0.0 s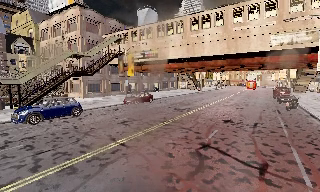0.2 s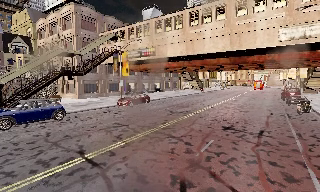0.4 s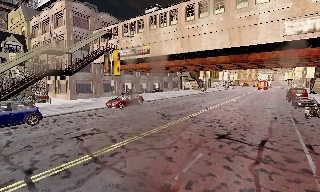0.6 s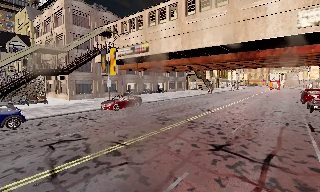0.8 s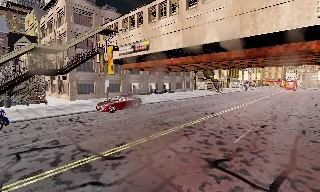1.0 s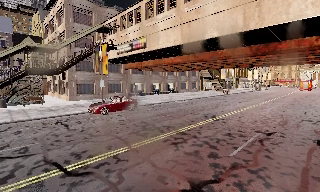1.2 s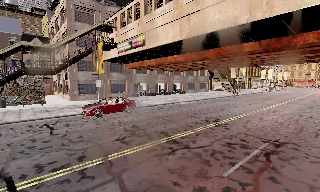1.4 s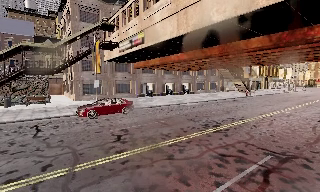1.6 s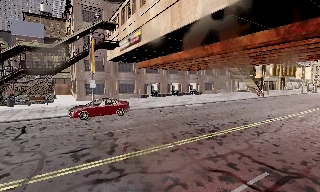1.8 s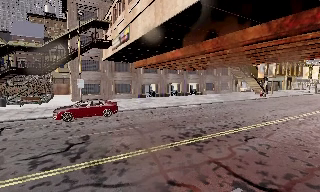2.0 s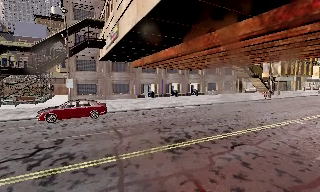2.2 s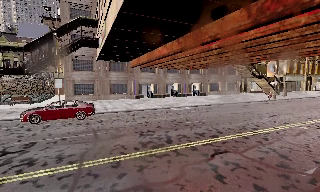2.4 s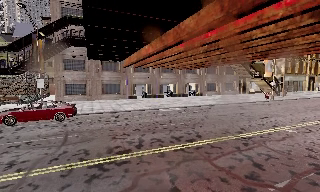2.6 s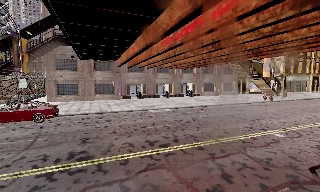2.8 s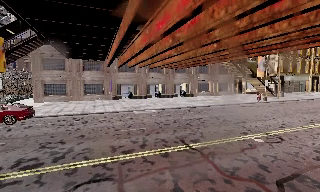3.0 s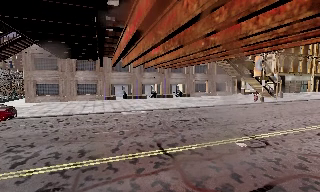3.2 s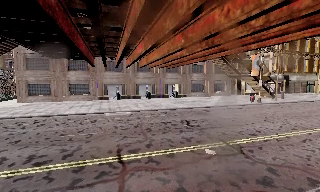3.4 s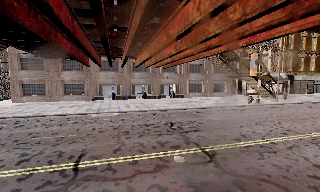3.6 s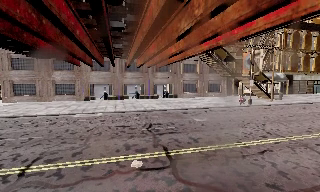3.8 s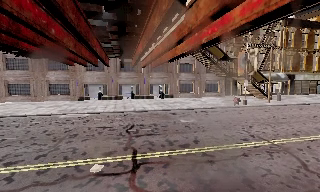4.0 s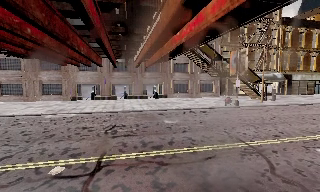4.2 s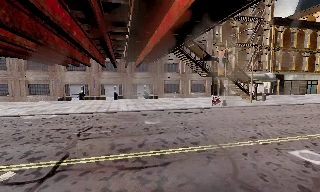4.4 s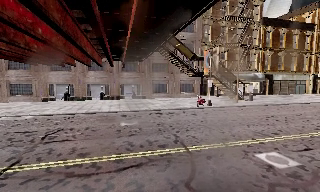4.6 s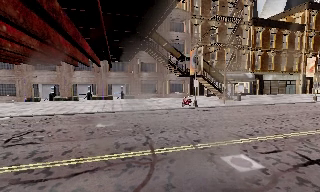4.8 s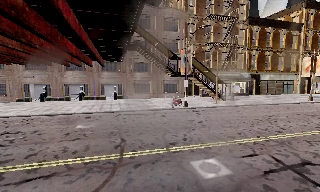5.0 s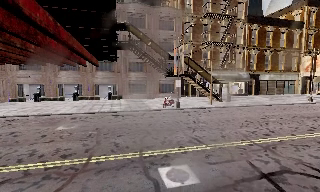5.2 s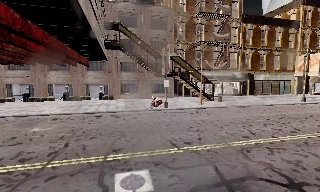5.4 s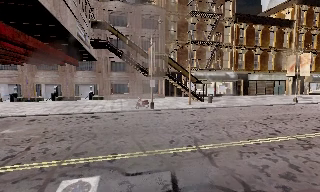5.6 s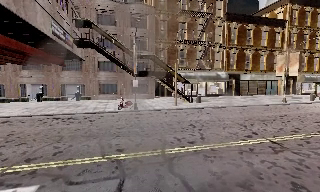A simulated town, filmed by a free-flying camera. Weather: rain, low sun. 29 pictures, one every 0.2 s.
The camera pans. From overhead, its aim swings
counterclockwise.
0.0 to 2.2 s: The camera pans to its left, which is counterclockwise from overhead, by about 35 degrees. It travels to its right and forward, about 18 m.
2.2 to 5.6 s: The camera travels to its right, about 25 m, so close, fixed things drift to the left.
The film runs forward here.
